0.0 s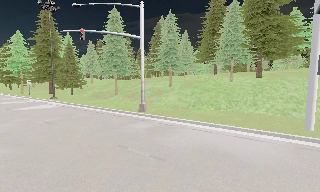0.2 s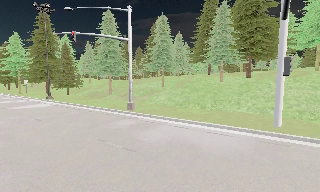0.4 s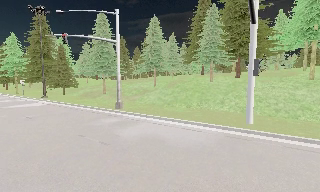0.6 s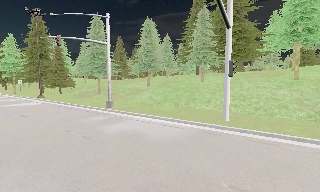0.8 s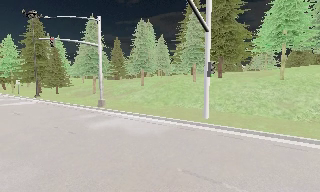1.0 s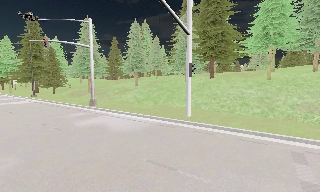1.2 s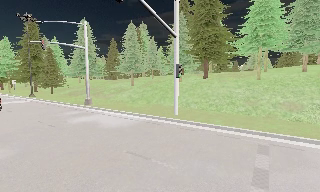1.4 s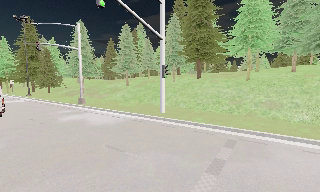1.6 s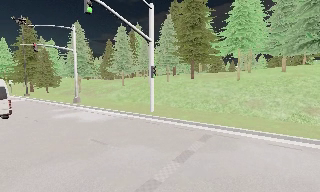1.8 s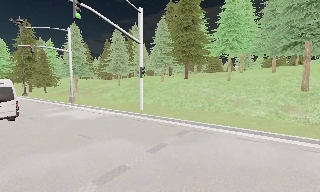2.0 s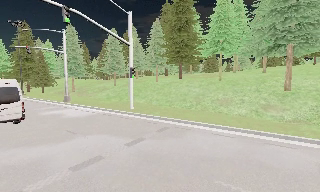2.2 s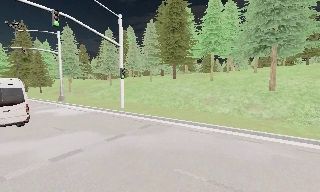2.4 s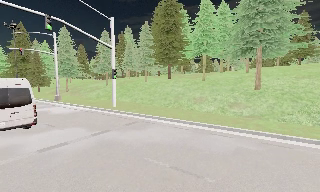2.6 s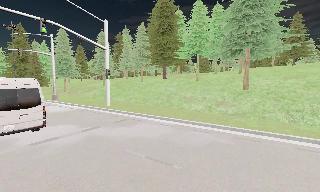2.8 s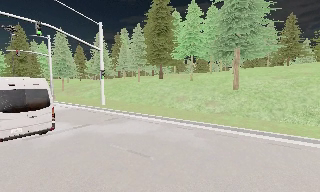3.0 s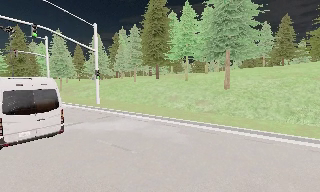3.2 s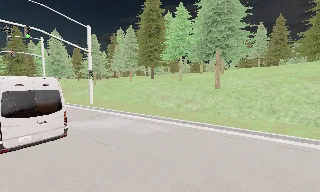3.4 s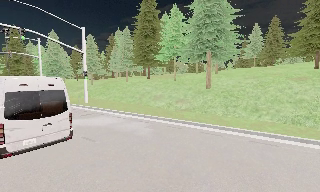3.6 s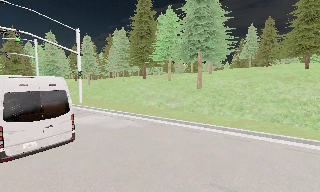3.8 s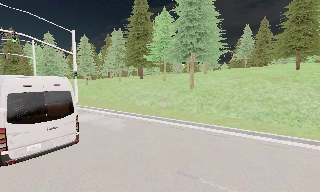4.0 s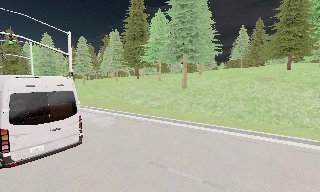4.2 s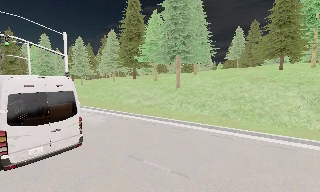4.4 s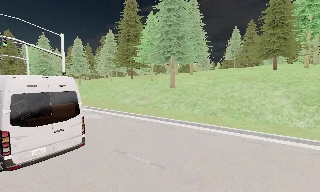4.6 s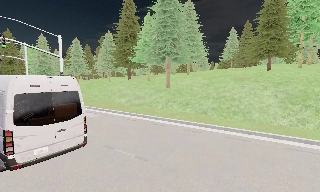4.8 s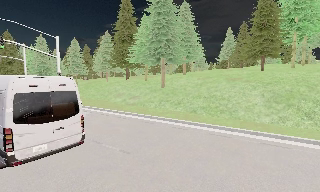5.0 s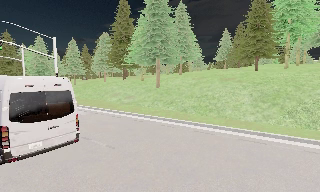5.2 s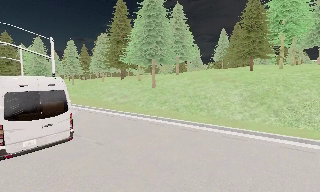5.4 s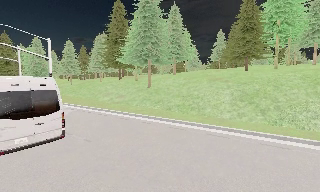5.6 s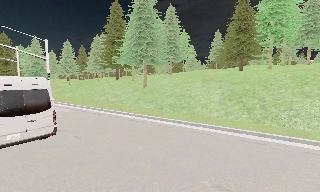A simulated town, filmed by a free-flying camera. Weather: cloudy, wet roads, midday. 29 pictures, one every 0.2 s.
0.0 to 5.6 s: The camera travels to its right and backward, about 25 m, so close, fixed things drift to the left.
The film runs backward here.
